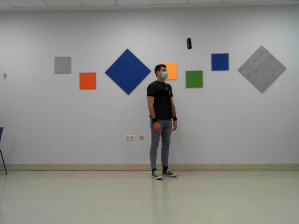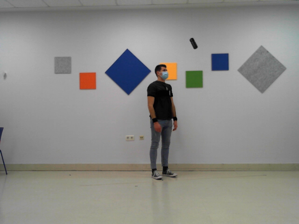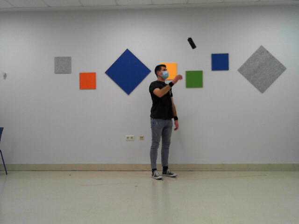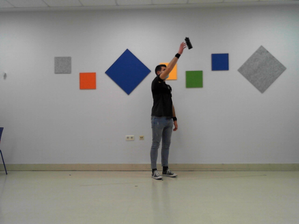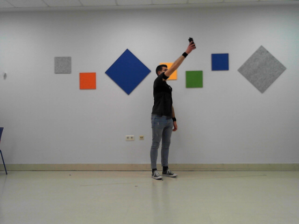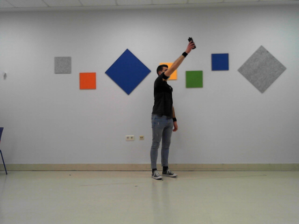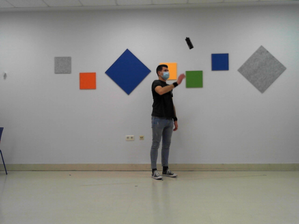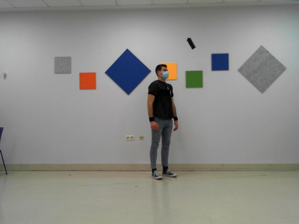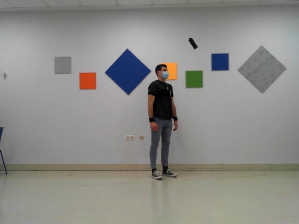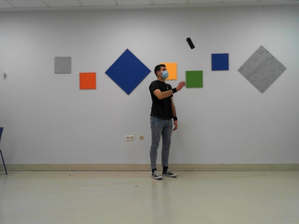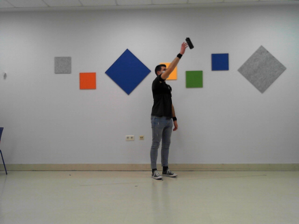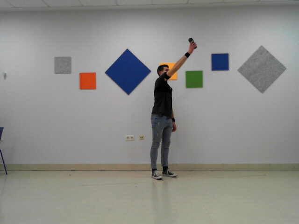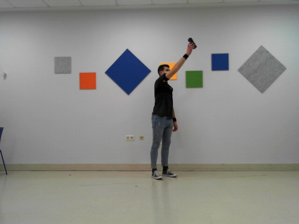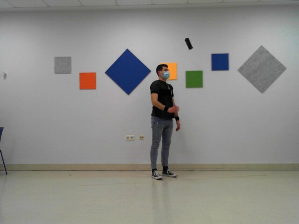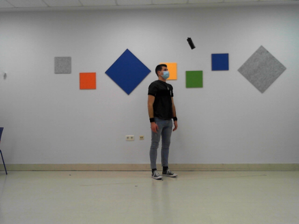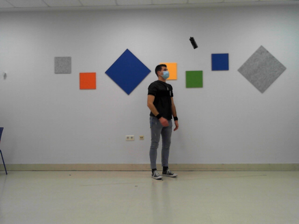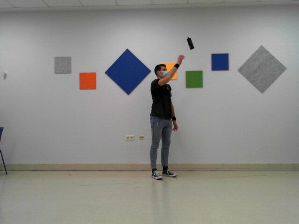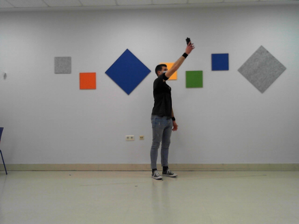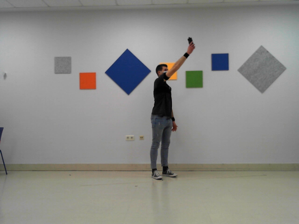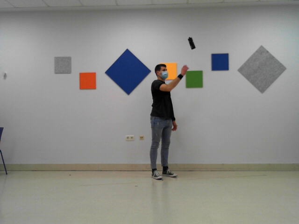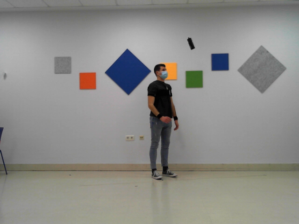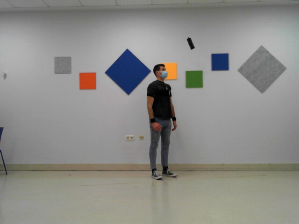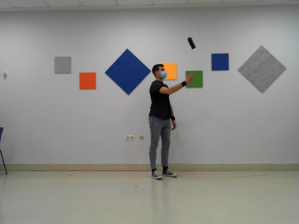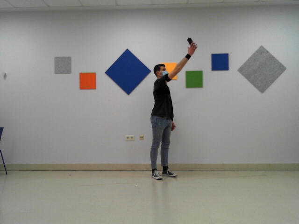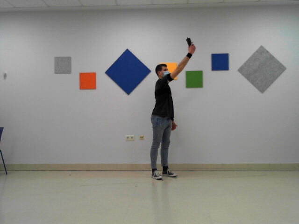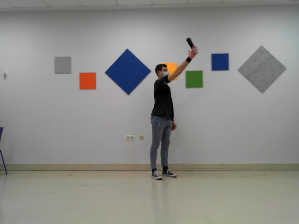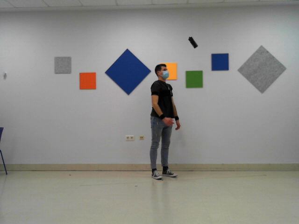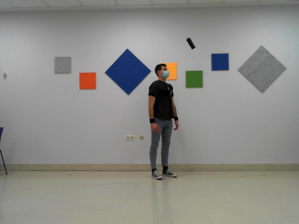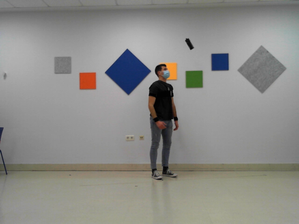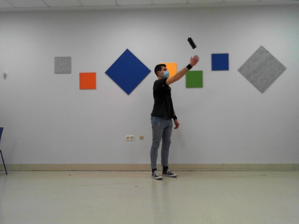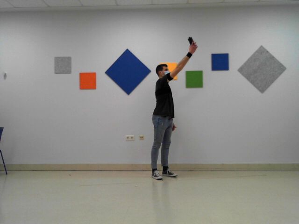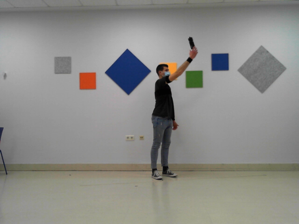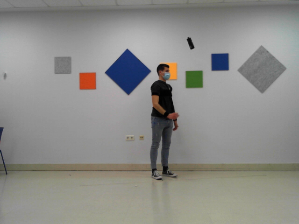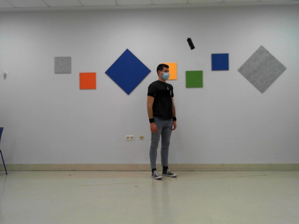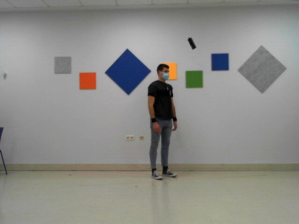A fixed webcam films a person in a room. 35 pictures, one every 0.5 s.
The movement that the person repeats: Reach up for a bottle in a high position, right hand.
